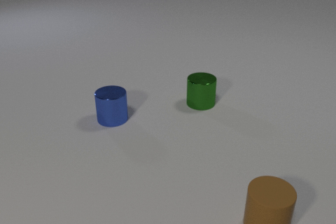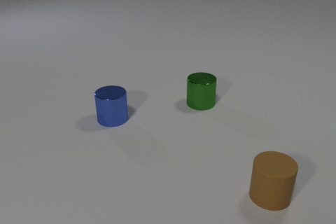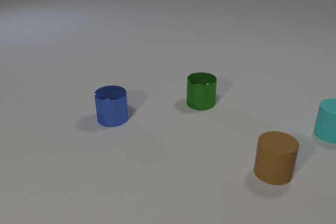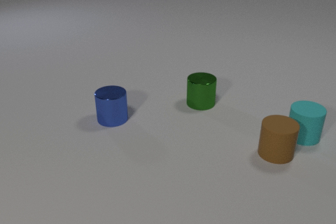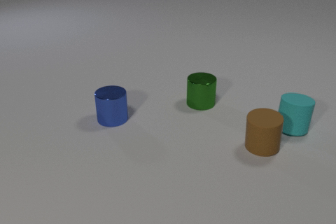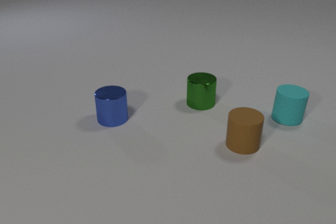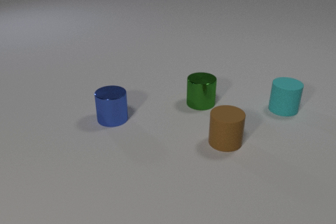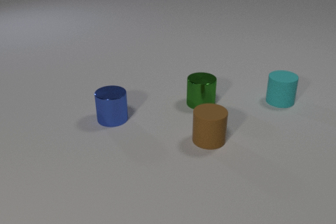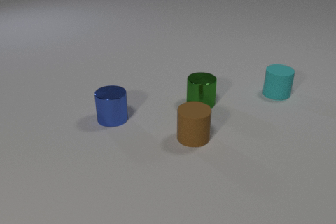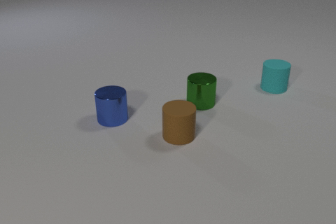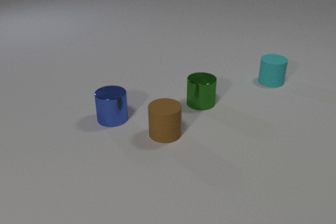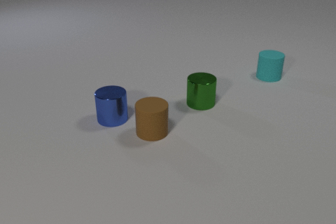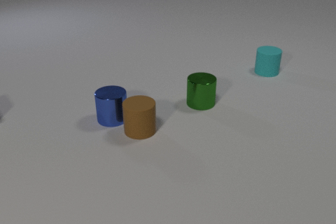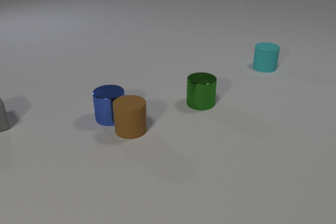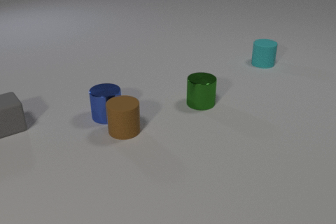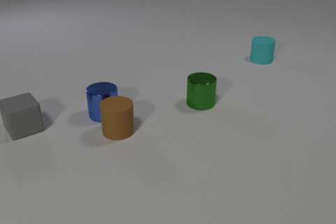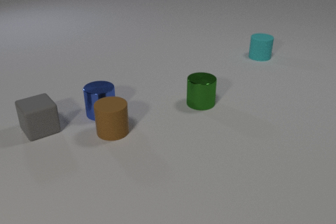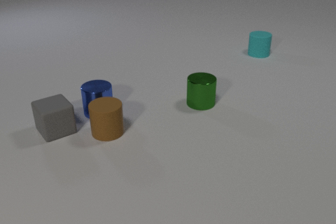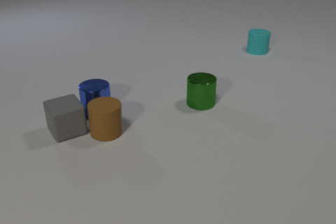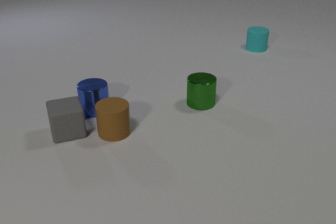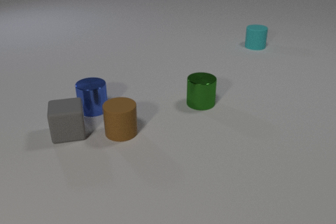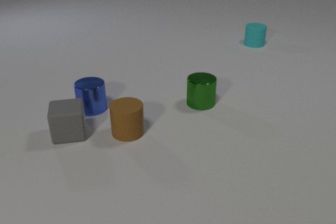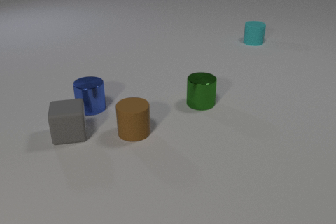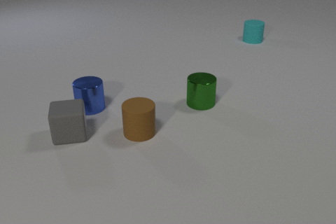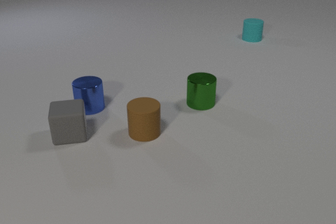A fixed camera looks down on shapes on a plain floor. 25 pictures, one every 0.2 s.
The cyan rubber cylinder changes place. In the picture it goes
away from the camera.
0.0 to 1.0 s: The cyan rubber cylinder comes in at the right edge, slides to the left. The brown rubber cylinder slides away from the camera. The cyan rubber cylinder and the brown rubber cylinder collide.
1.0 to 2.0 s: The cyan rubber cylinder slides away from the camera. The brown rubber cylinder slides to the left.
2.0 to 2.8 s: The cyan rubber cylinder slides away from the camera. The brown rubber cylinder slides to the left. The blue metal cylinder slides away from the camera. The gray rubber cube comes in at the left edge, slides to the right and toward the camera. The brown rubber cylinder and the blue metal cylinder collide.
2.8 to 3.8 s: The cyan rubber cylinder slides away from the camera. The brown rubber cylinder slides to the left. The blue metal cylinder slides away from the camera and to the left. The gray rubber cube slides to the right and toward the camera. The brown rubber cylinder and the gray rubber cube collide.
3.8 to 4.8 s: The cyan rubber cylinder slides away from the camera. The brown rubber cylinder slides to the right. The blue metal cylinder slides away from the camera.
What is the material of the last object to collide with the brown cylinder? rubber.
What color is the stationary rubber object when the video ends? gray.
Are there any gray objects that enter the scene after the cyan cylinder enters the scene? yes.
